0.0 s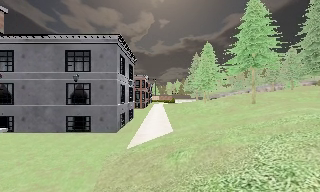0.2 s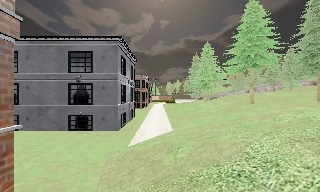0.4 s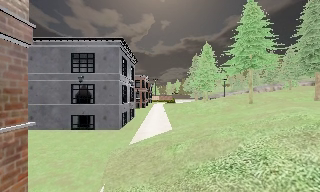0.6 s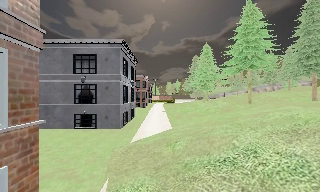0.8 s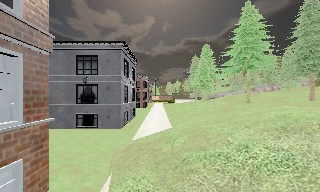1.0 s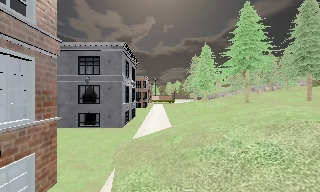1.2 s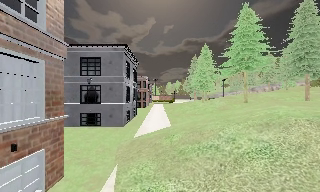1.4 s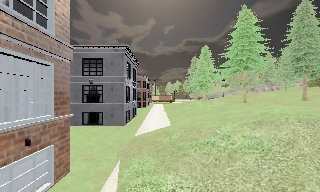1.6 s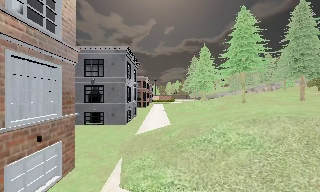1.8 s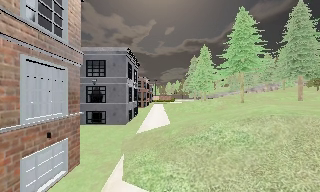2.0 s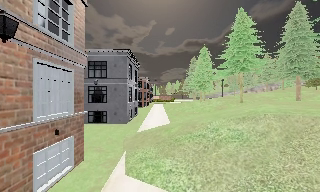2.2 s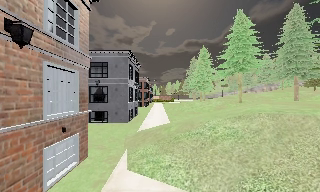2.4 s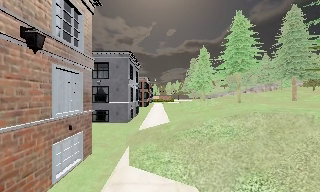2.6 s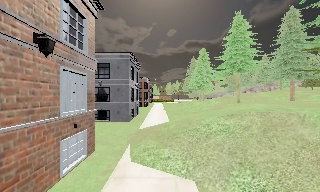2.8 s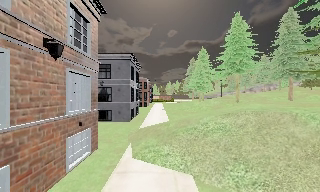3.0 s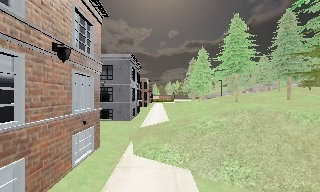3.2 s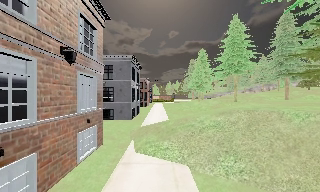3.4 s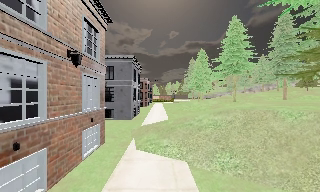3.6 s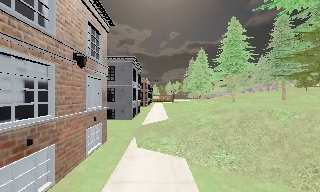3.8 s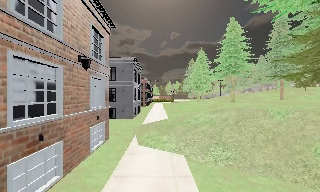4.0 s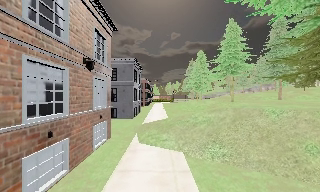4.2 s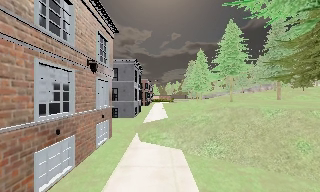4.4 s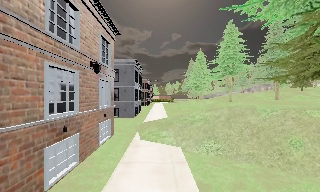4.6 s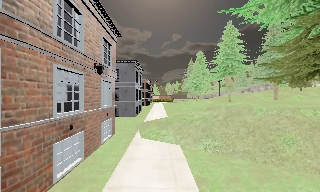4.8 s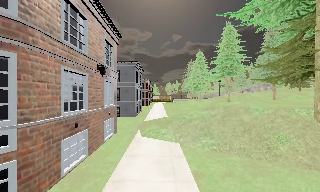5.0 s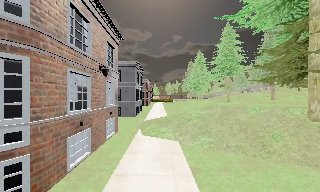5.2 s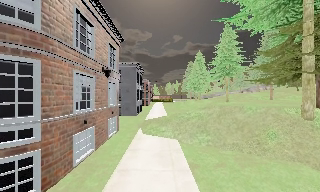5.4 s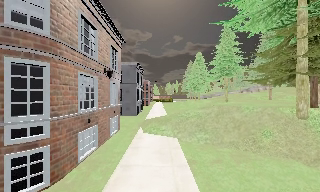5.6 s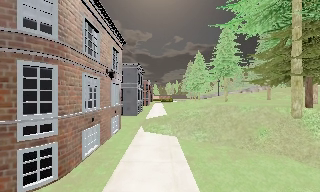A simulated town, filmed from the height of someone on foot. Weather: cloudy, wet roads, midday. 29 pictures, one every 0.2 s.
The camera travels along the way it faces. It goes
backward.
0.0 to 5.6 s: The camera travels backward, about 10 m, so what stands in front gets smaller.
The film runs backward here.
